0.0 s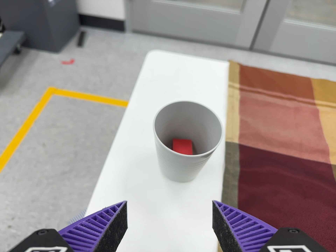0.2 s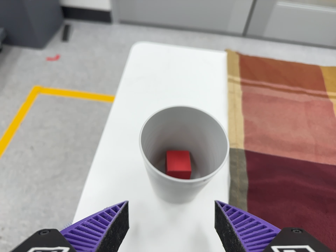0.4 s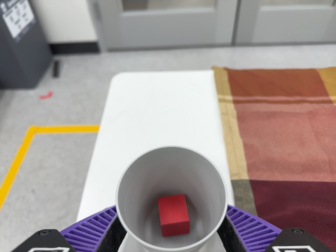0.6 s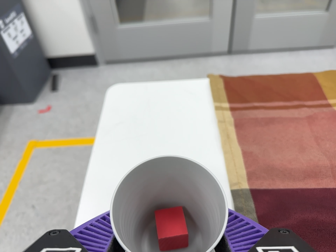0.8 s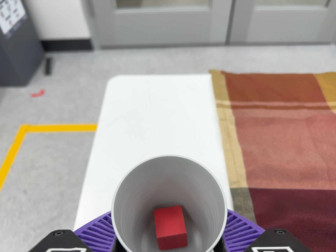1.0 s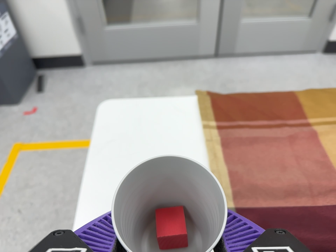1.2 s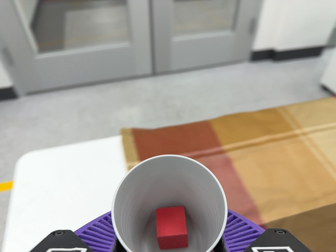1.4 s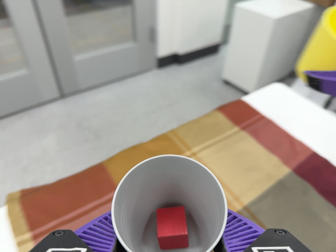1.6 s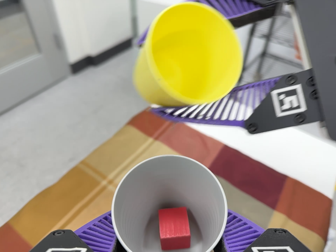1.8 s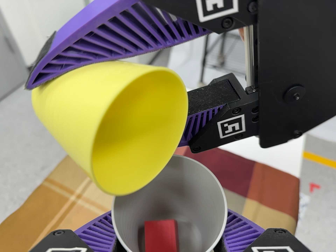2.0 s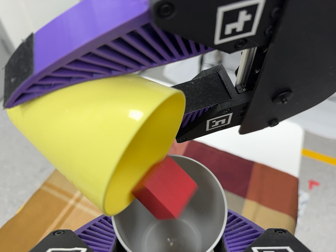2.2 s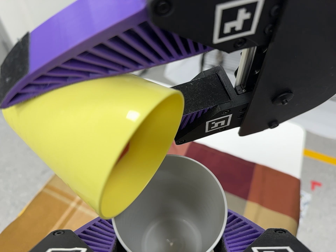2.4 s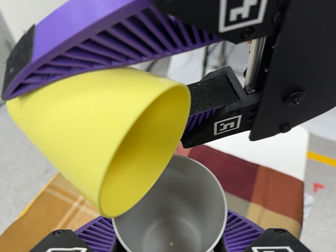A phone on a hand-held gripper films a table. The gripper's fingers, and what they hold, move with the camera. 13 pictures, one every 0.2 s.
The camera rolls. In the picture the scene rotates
counterclockwise.
The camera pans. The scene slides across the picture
to the left.
0.0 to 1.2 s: The camera pans to its right by about 15 degrees. It travels toward the top of its view, forward and to its right, about 16 cm, so close, fixed things drift downward. It rolls about its line of sight by about 20 degrees, and the scene rotates counterclockwise.
1.2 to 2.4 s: The scene slides to the left, as the camera pans about 35 degrees to its right. It travels toward the top of its view and to its right, about 20 cm, so close, fixed things drift downward. It rolls about its line of sight by about 35 degrees, and the scene rotates counterclockwise.
The film runs backward here.
